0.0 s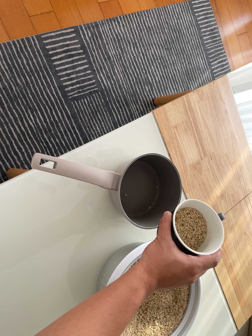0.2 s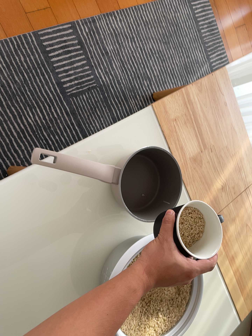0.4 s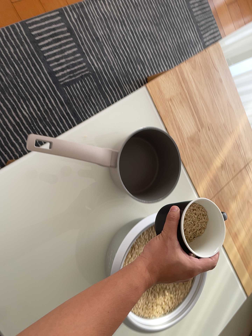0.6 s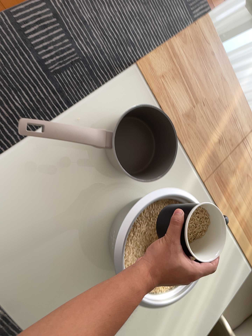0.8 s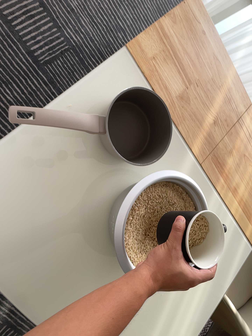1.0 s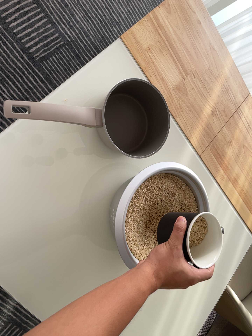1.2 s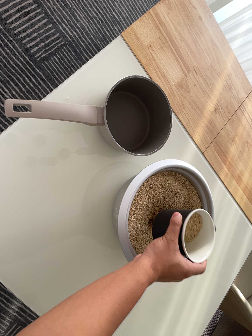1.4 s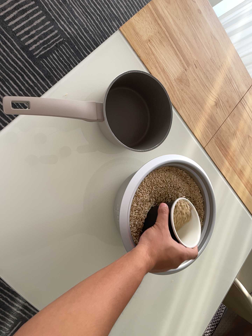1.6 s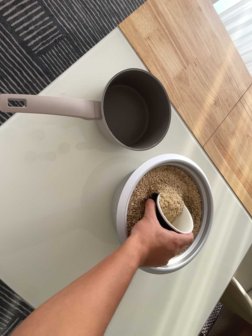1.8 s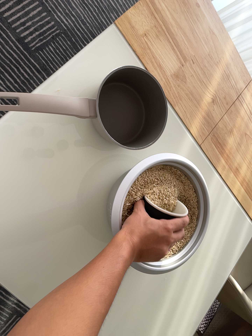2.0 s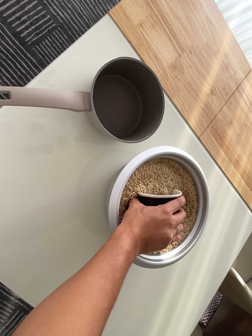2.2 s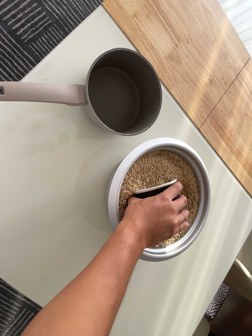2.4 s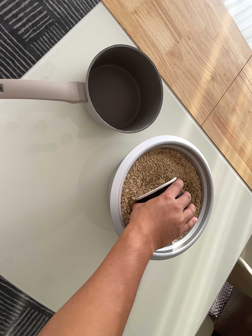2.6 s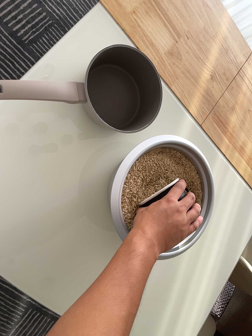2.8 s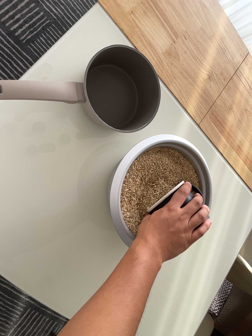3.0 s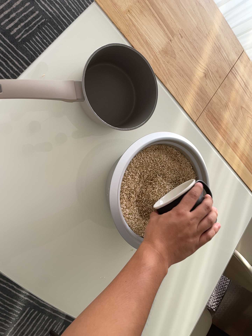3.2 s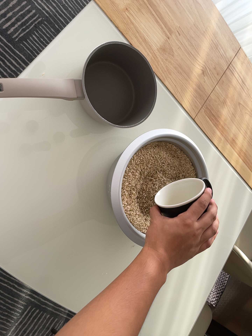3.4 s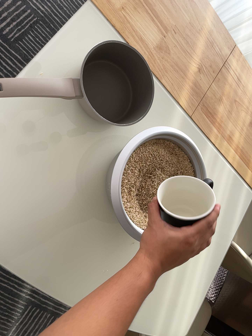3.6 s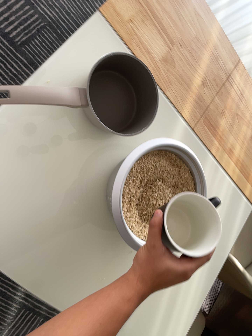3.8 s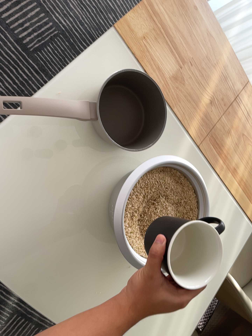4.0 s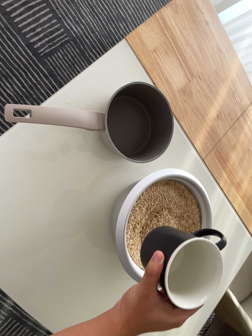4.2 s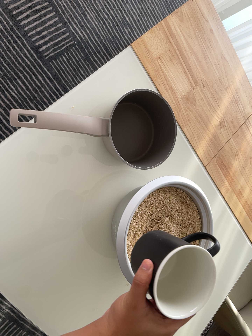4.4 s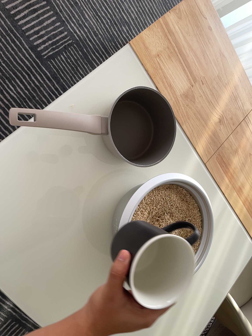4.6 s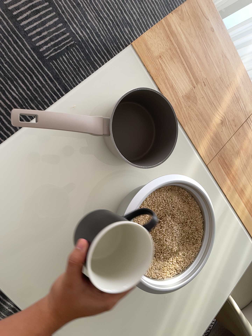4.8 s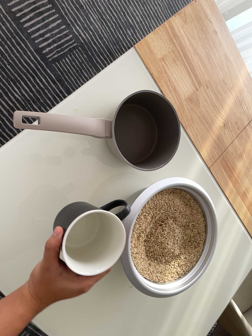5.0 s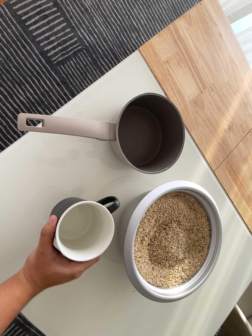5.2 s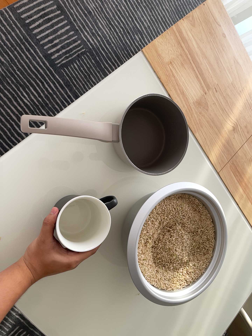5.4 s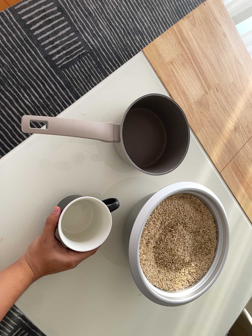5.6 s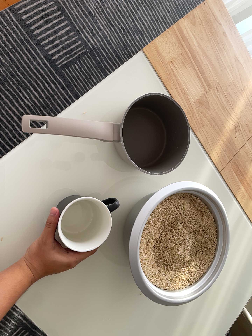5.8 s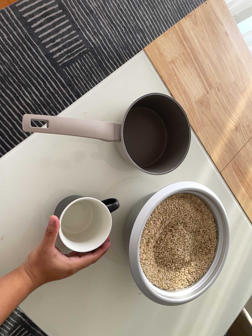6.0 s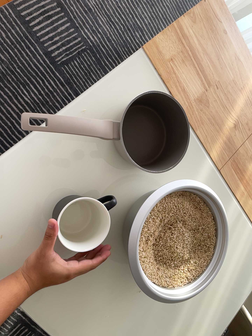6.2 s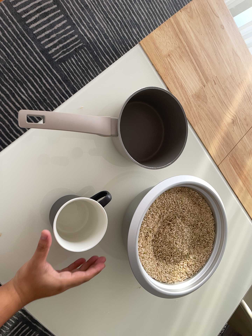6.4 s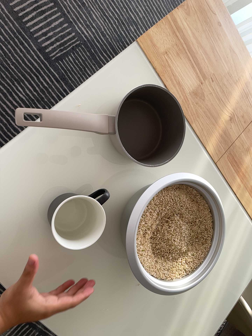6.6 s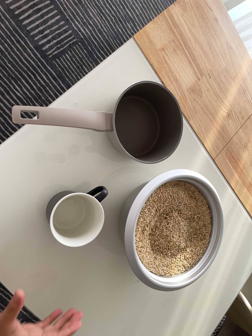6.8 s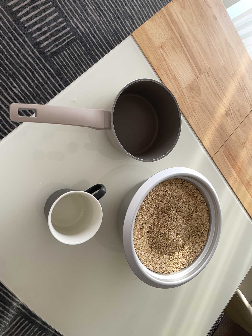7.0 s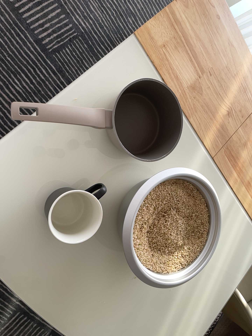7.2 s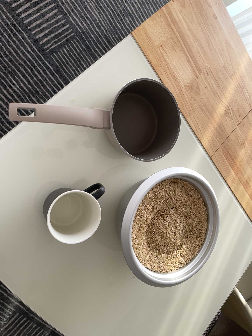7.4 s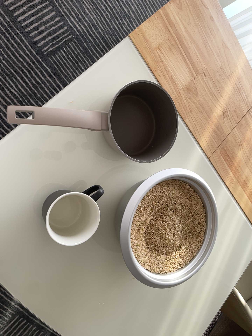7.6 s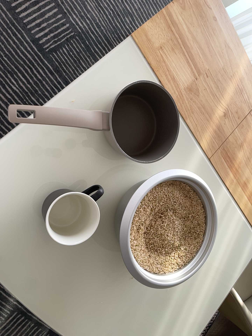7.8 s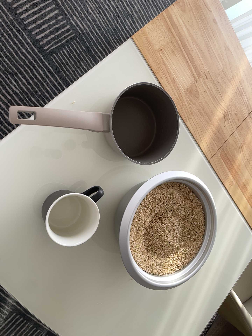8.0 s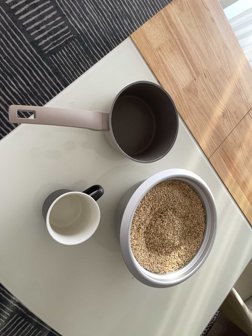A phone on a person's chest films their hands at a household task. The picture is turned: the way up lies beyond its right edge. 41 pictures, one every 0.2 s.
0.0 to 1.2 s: The camera travels toward the bottom of its view, about 7 cm, so close, fixed things drift upward. Its aim tips toward the bottom of its view by about 10 degrees, and the scene shifts upward. It rolls about its line of sight by about 15 degrees, and the scene rotates counterclockwise.
1.2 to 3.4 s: The camera shifts only a little, or ends up much as it began.
3.4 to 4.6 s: The camera rolls about its line of sight by about 10 degrees, and the scene rotates clockwise.
4.6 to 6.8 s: The camera shifts only a little, or ends up much as it began.
6.8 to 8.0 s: The camera keeps its place and its aim.
The film runs backward here.
